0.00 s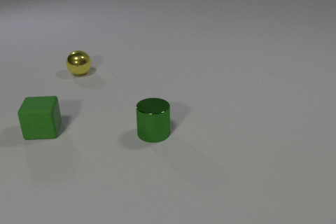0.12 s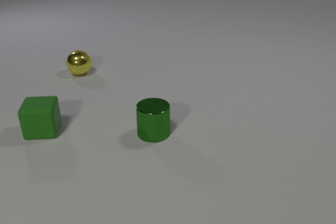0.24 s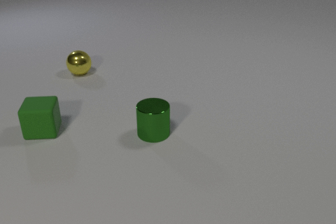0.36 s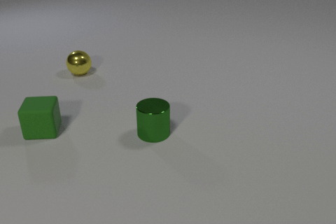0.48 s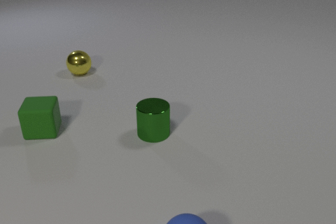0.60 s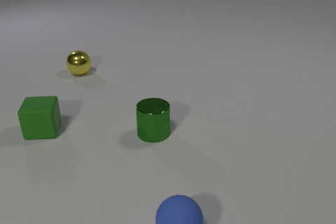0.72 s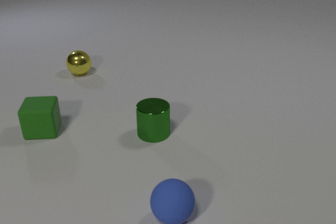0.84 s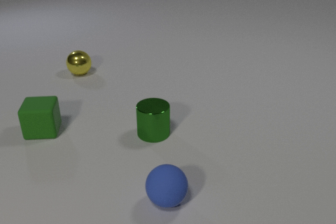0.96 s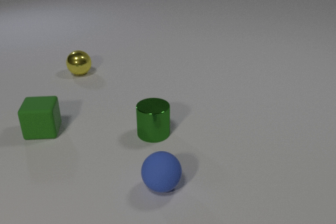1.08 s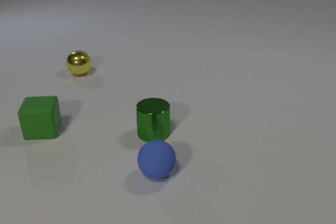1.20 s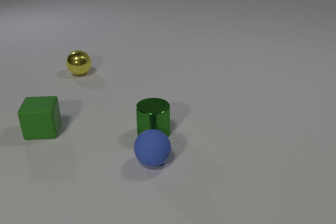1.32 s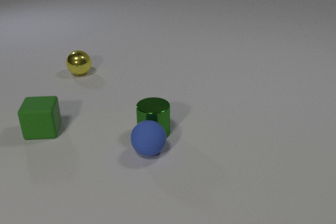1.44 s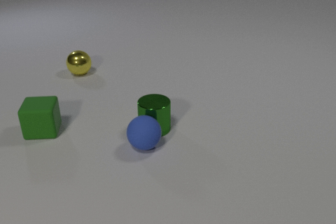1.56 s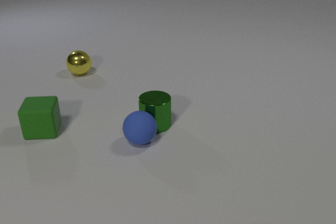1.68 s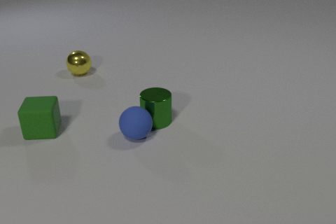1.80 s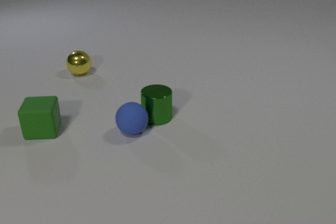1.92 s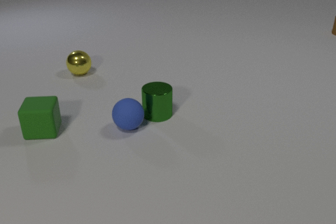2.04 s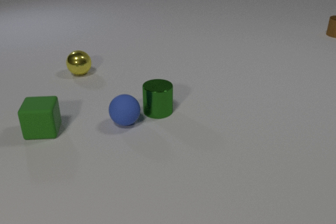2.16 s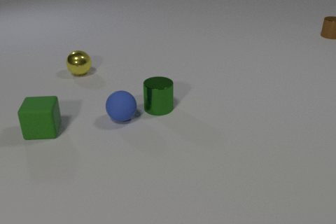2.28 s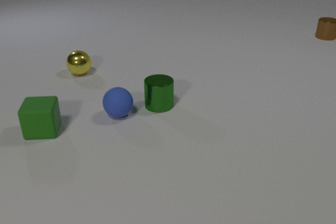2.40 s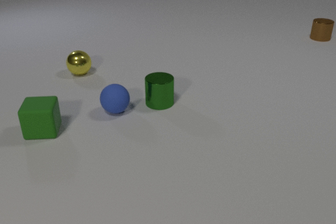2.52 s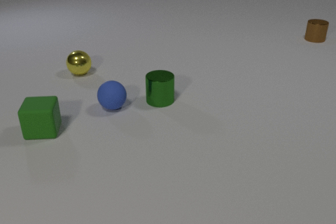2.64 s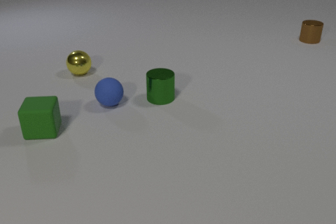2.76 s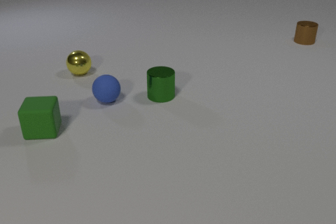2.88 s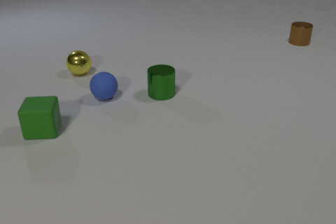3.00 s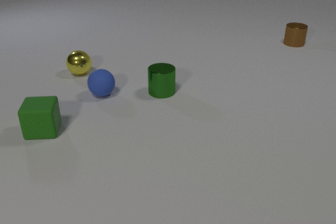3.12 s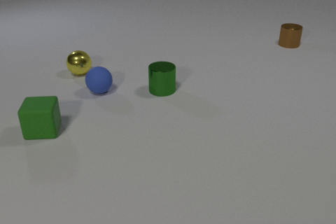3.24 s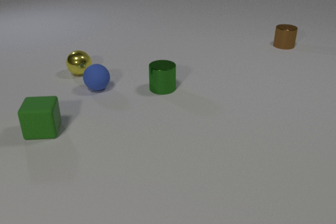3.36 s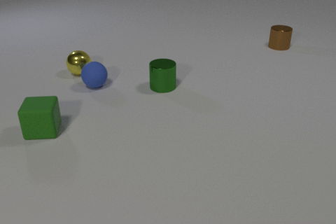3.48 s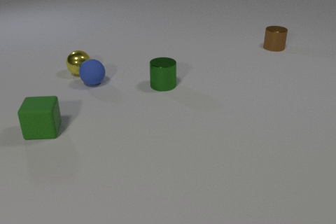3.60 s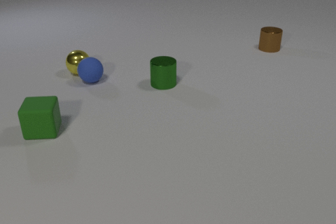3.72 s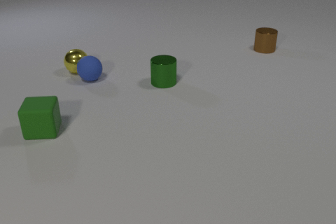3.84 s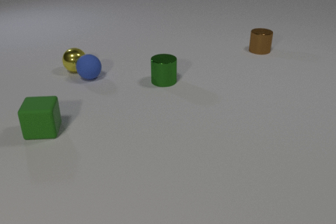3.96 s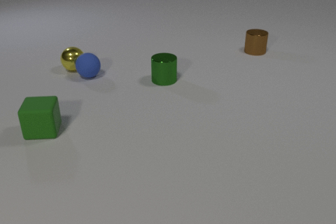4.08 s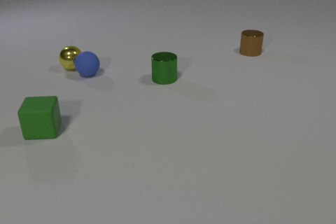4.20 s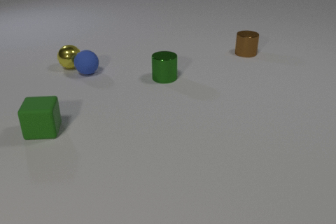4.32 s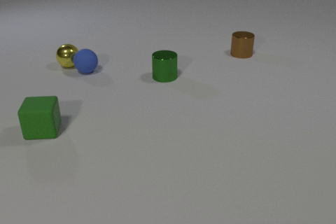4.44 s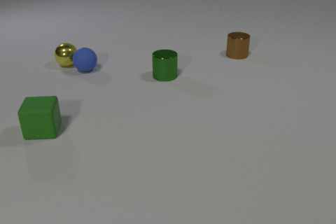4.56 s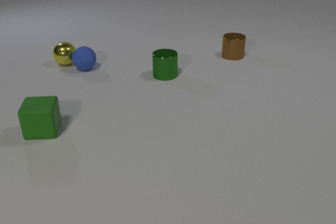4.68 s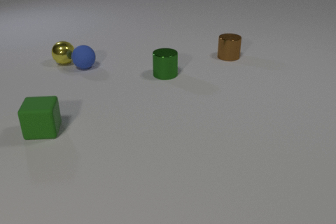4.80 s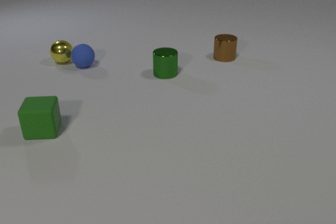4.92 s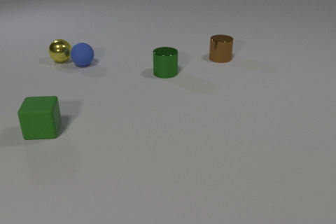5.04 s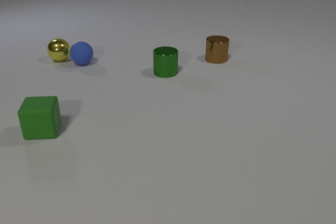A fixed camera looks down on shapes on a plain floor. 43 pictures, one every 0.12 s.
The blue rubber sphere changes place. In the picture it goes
away from the camera.
The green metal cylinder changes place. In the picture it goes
away from the camera.
0.00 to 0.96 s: The blue rubber sphere comes in at the bottom edge, rolls away from the camera.
0.96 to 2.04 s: The blue rubber sphere rolls away from the camera. The green metal cylinder slides away from the camera. The brown metal cylinder comes in at the right edge, slides toward the camera and to the left. The blue rubber sphere and the green metal cylinder collide.
2.04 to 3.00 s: The blue rubber sphere rolls away from the camera. The green metal cylinder slides away from the camera. The brown metal cylinder slides toward the camera and to the left.
3.00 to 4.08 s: The blue rubber sphere rolls away from the camera. The green metal cylinder slides away from the camera. The brown metal cylinder slides to the left and toward the camera. The yellow metal sphere rolls away from the camera and to the left. The blue rubber sphere and the yellow metal sphere collide.
4.08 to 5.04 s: The blue rubber sphere rolls away from the camera. The green metal cylinder slides away from the camera. The brown metal cylinder slides to the left and toward the camera. The yellow metal sphere rolls away from the camera and to the left.
What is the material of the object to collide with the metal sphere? rubber.
What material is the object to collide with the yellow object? rubber.
What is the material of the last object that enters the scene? metal.
